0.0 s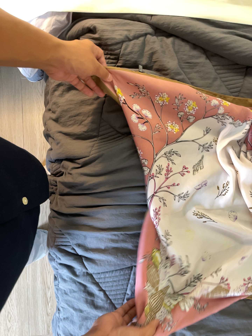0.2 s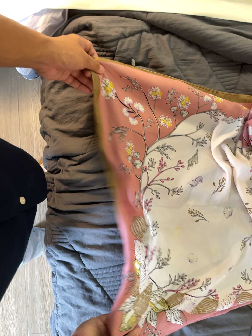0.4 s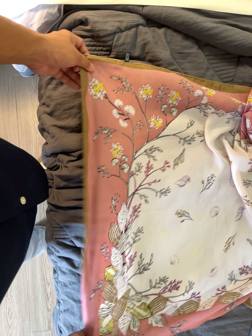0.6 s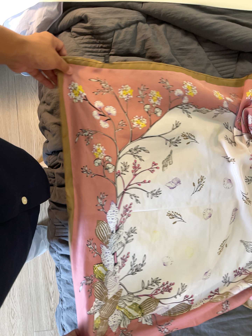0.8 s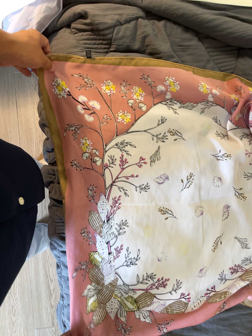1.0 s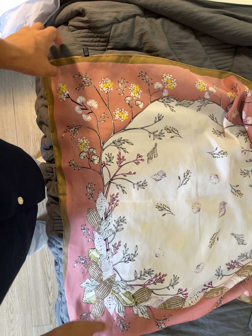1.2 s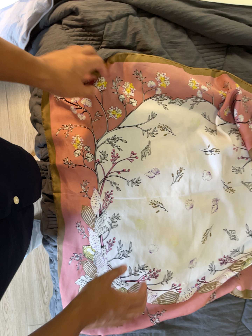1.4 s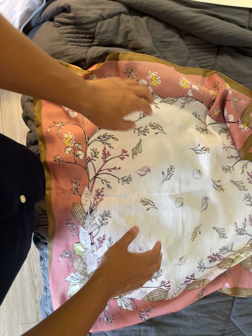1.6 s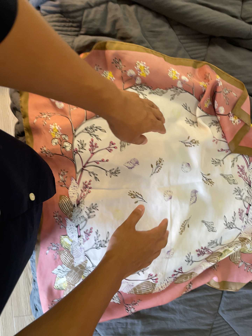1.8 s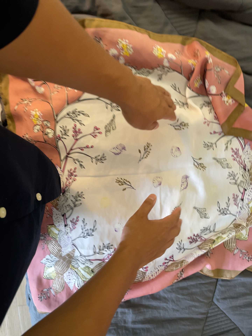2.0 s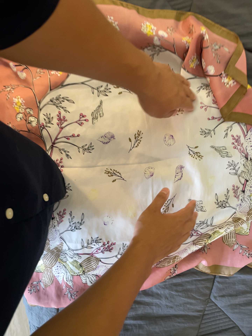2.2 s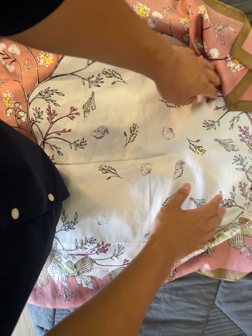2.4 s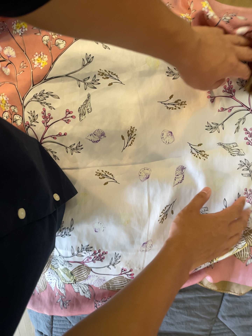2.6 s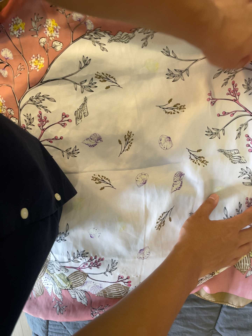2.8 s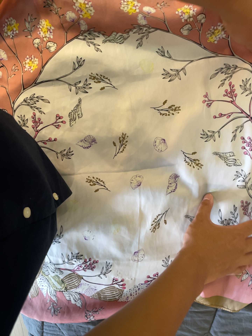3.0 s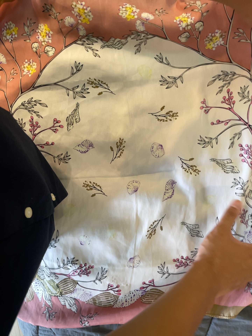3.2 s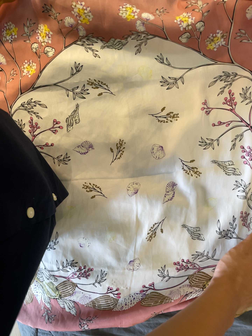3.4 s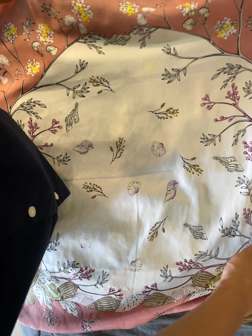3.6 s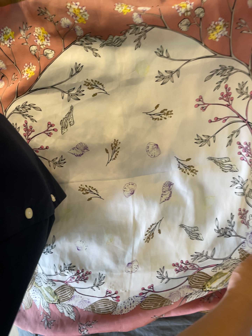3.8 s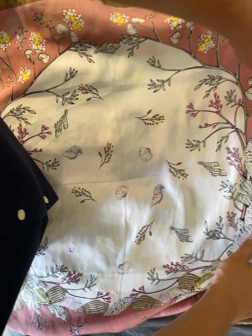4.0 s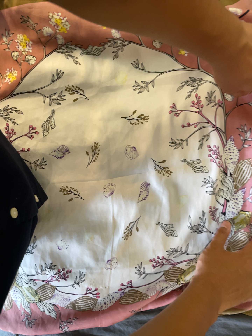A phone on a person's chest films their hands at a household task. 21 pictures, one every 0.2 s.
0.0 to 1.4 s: The camera shifts only a little, or ends up much as it began.
1.4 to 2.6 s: The camera pans to its left by about 15 degrees. It travels to its right and forward, about 28 cm. Its aim tips toward the bottom of its view by about 10 degrees, and the scene shifts upward.
2.6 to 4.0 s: The camera shifts only a little, or ends up much as it began.
The film runs forward here.
